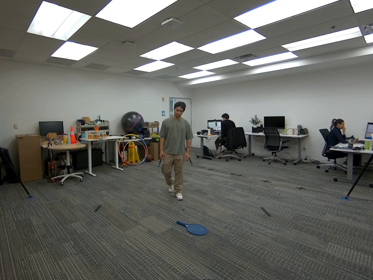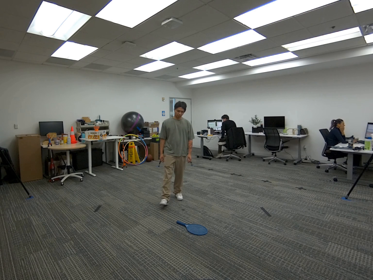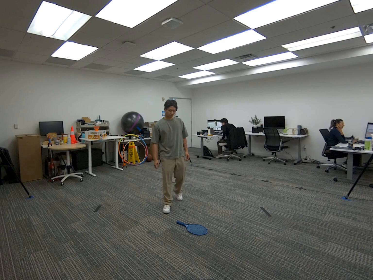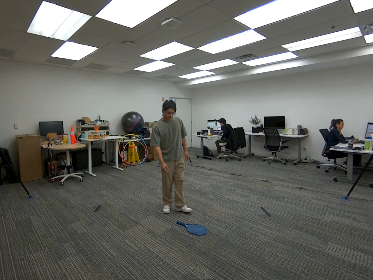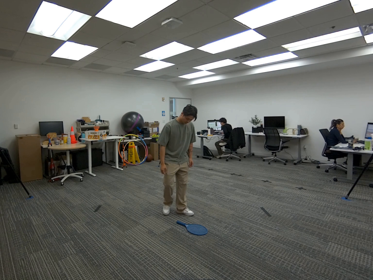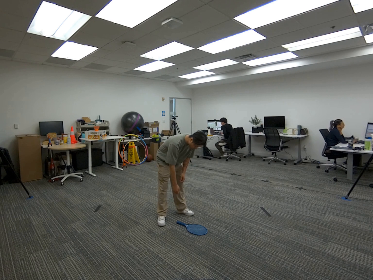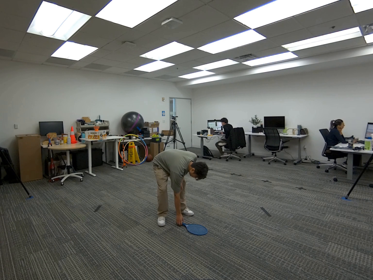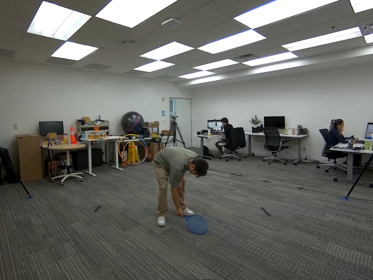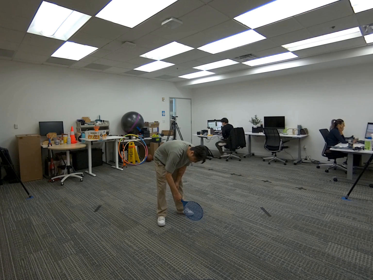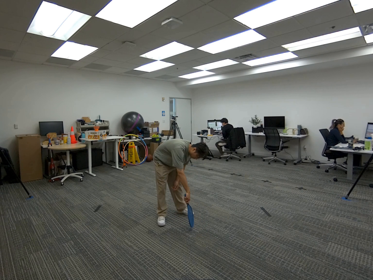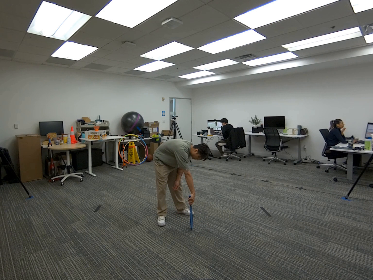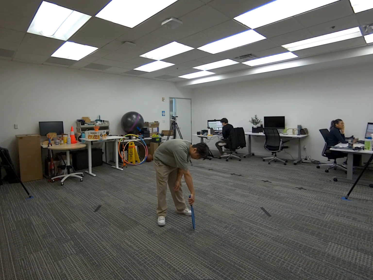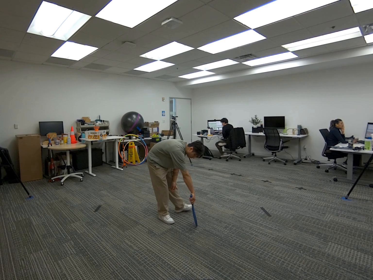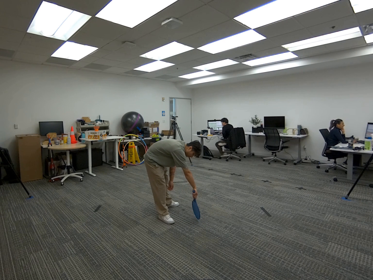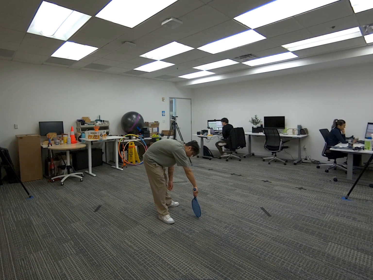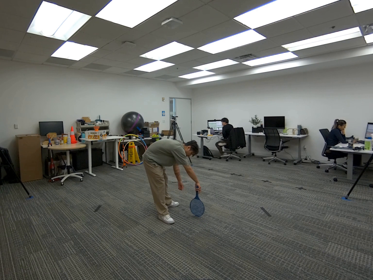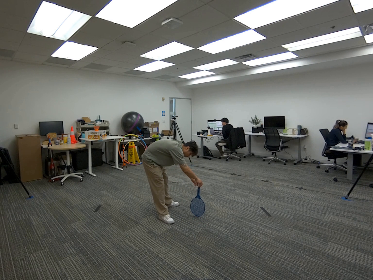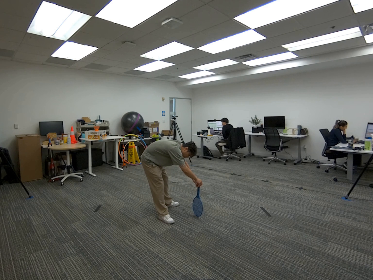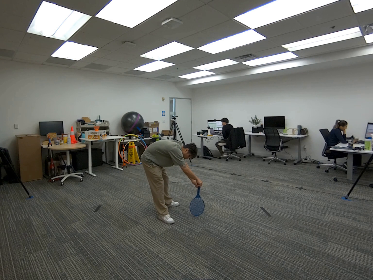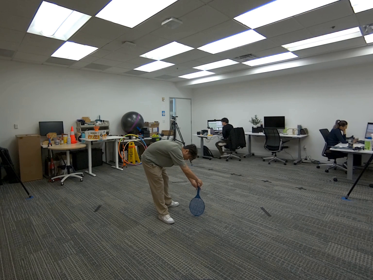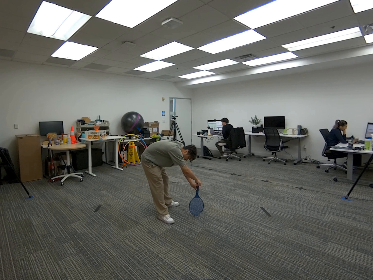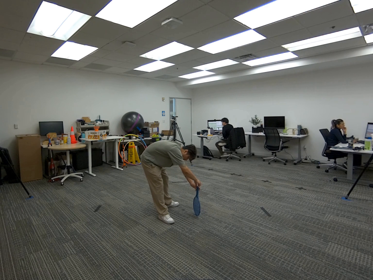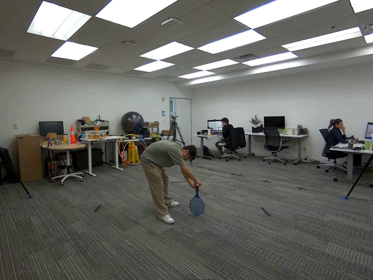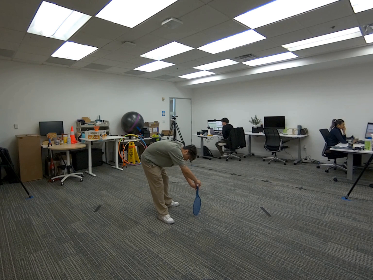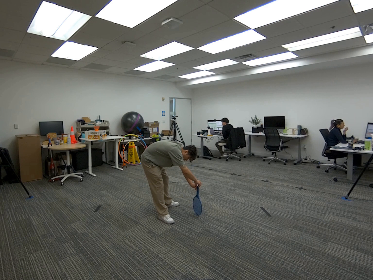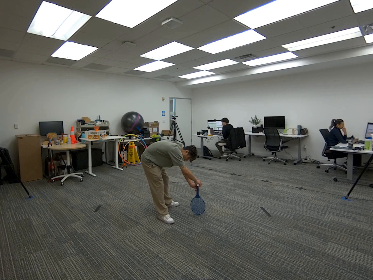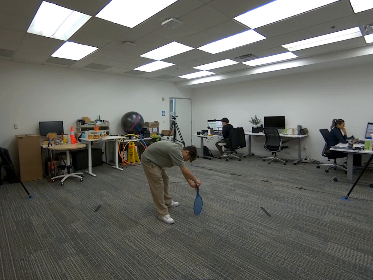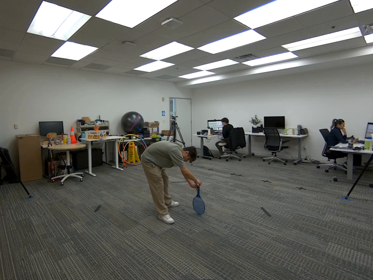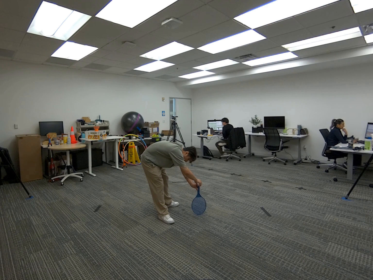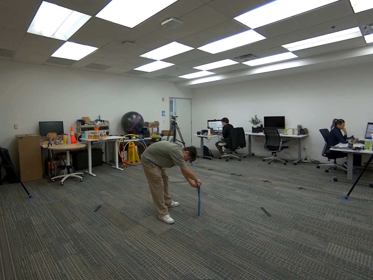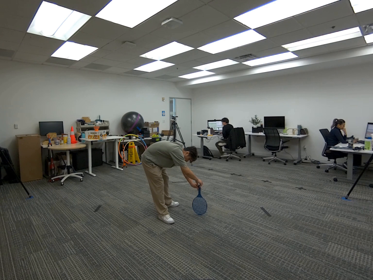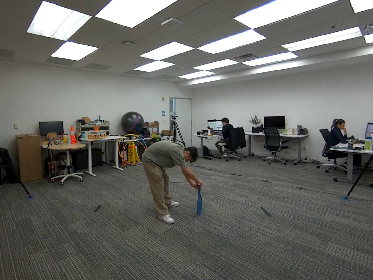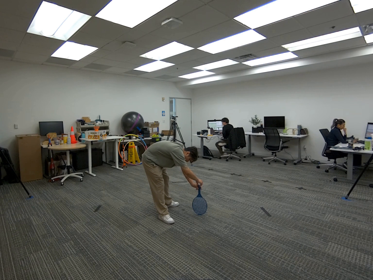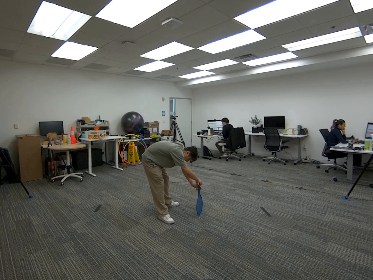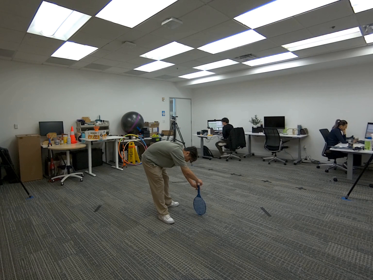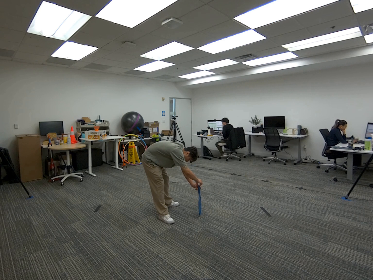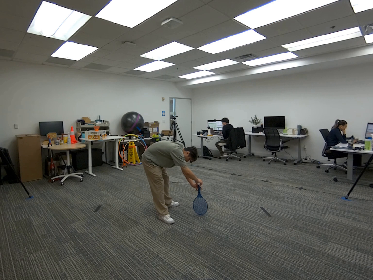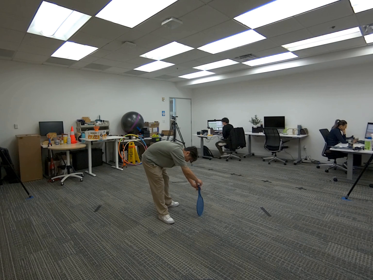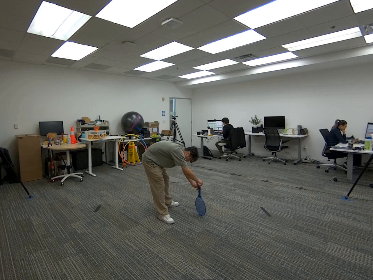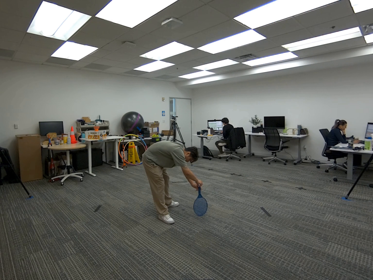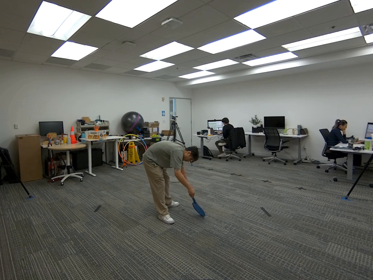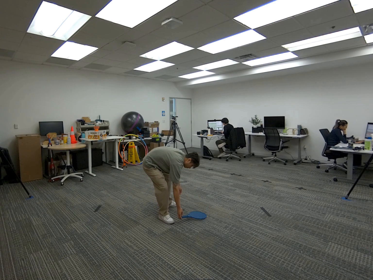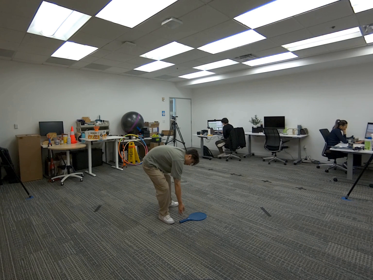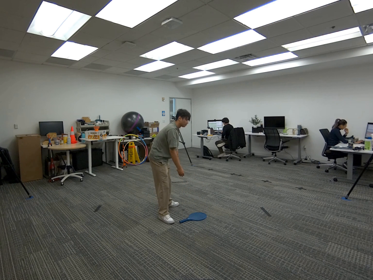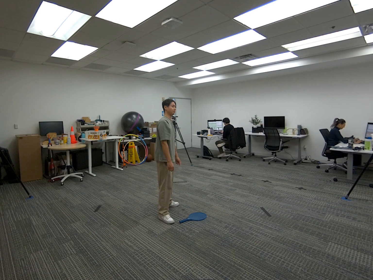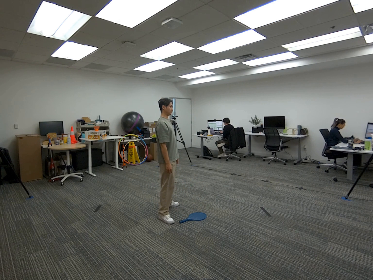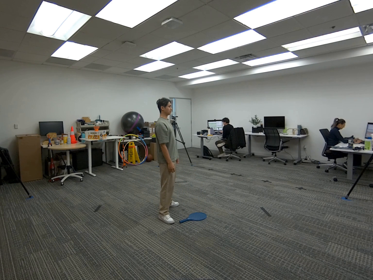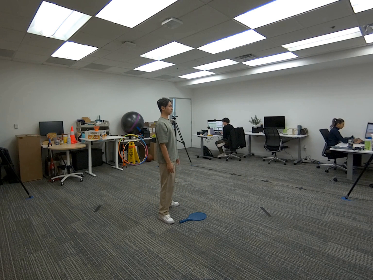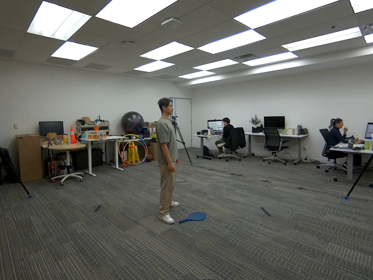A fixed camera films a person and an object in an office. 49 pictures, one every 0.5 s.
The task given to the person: Walk to the tennis racket on the ground and pick it up by the handle. Place the head of the racket on the ground, then use both hands to spin the racket in a circular motion along the ground. When you are finished, place the racket back on the ground.
